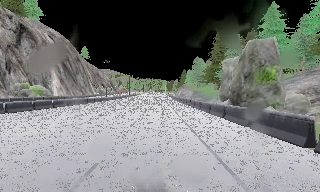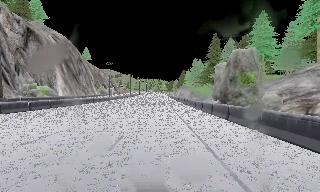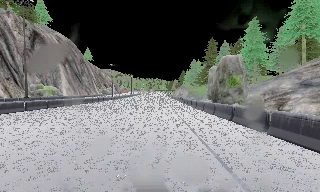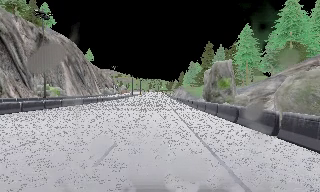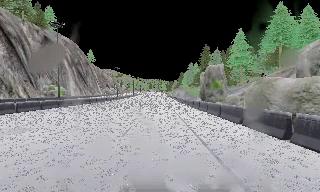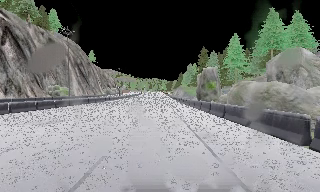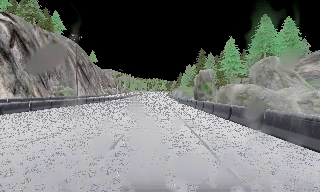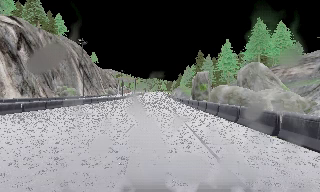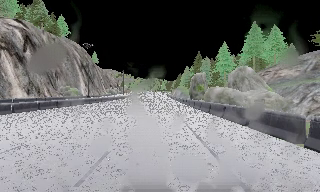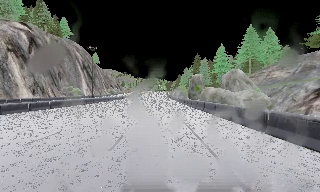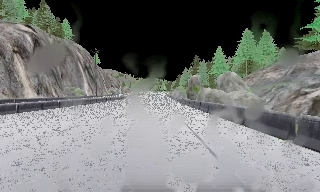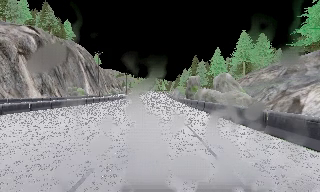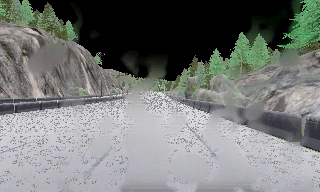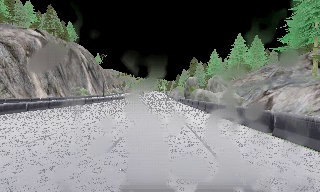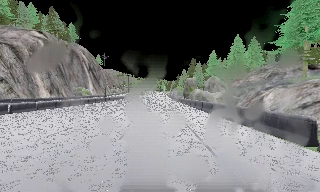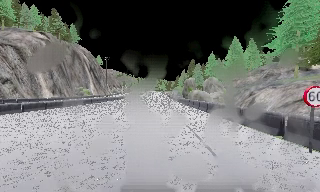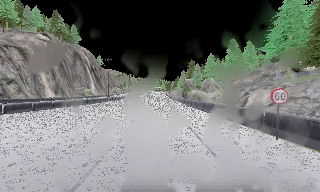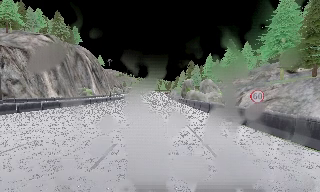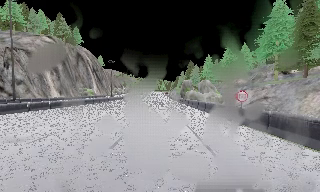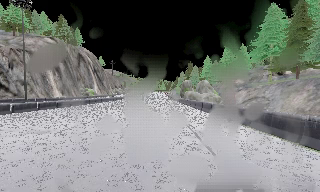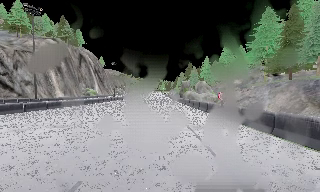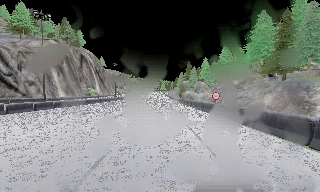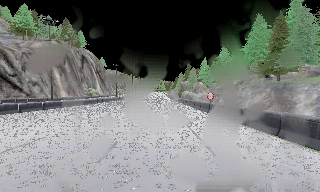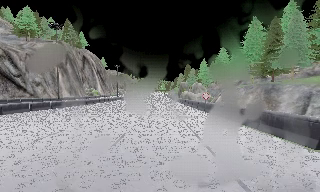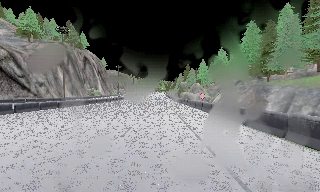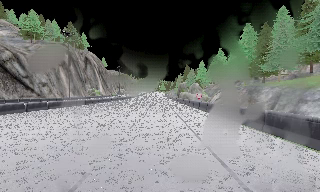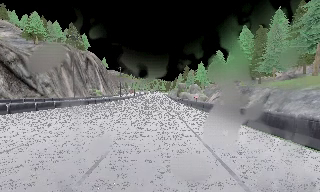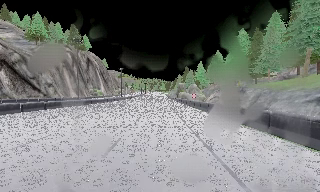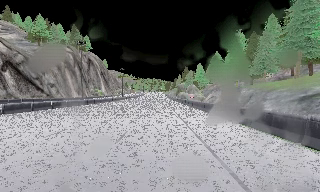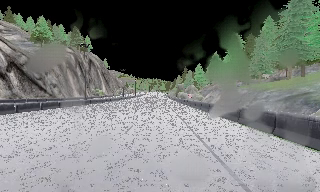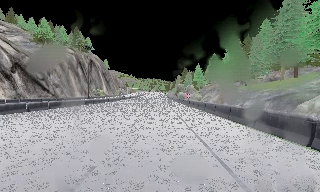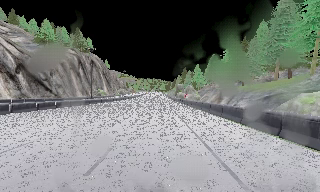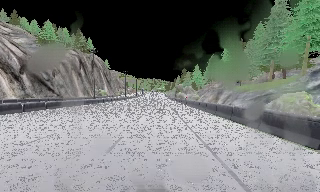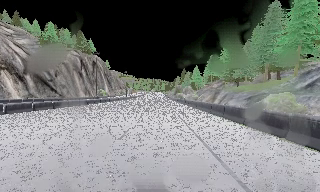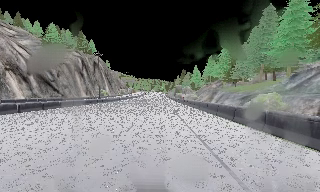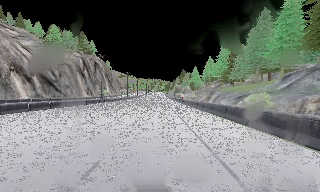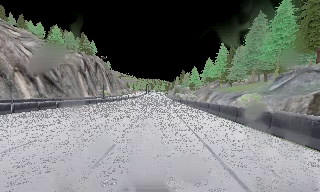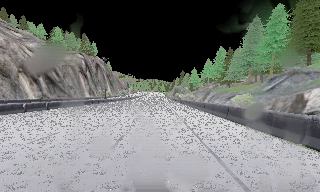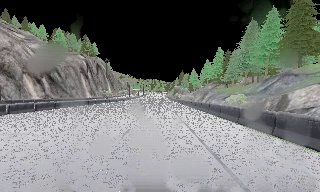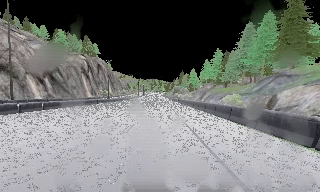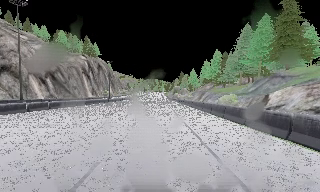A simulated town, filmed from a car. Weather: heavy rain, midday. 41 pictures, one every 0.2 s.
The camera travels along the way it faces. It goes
backward.
0.0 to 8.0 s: The camera travels backward, about 75 m, so what stands in front gets smaller. It loses speed.
The film runs backward here.
